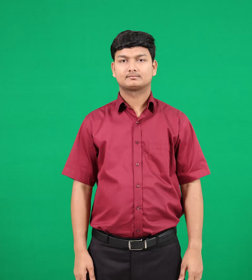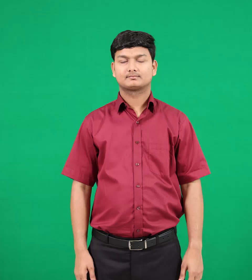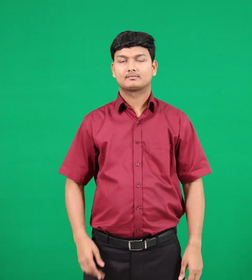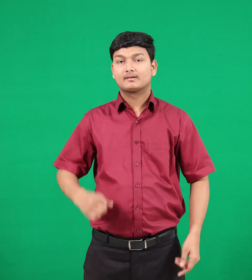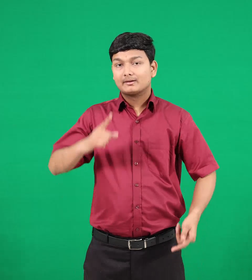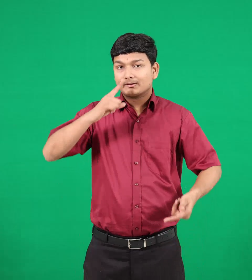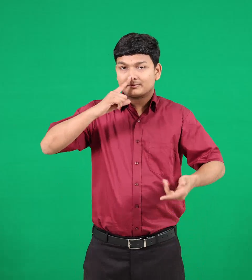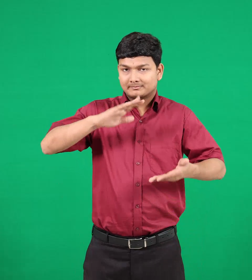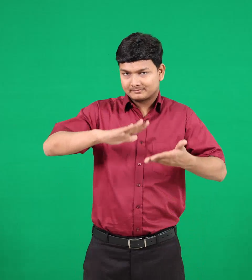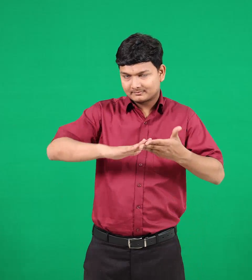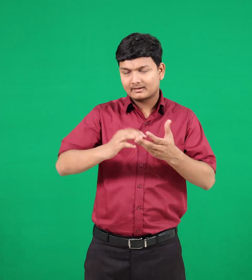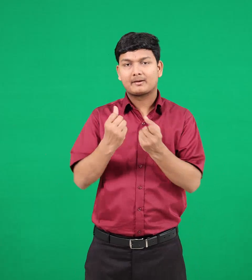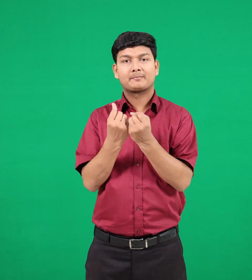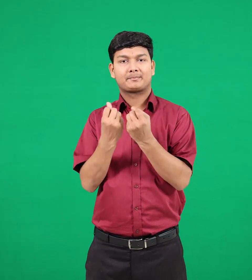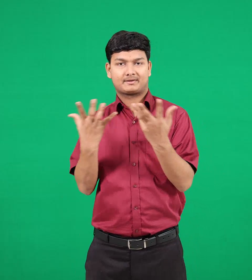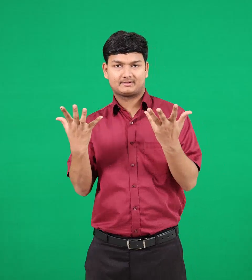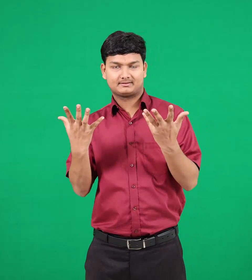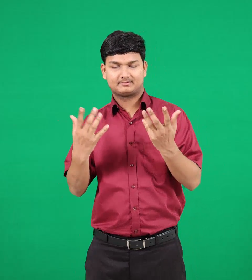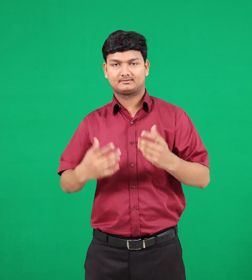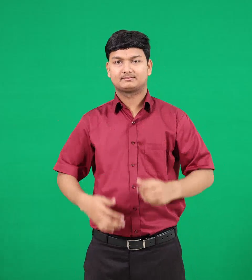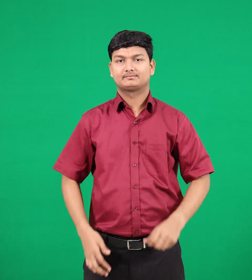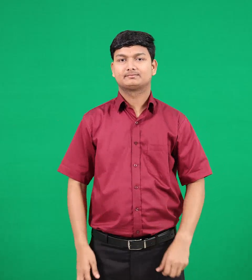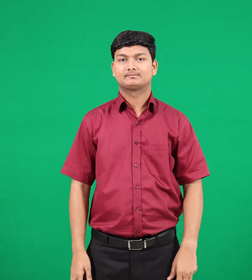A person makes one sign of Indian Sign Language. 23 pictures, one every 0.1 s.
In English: wives
